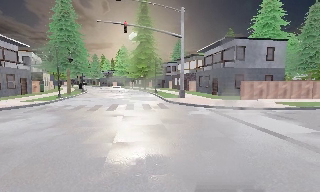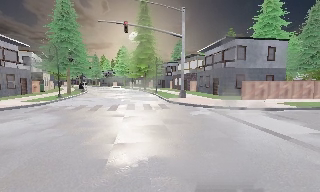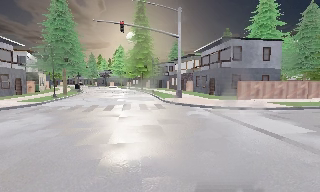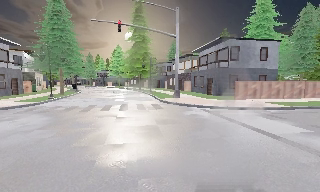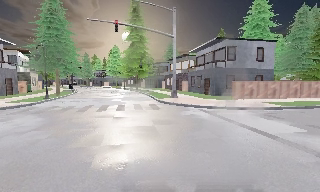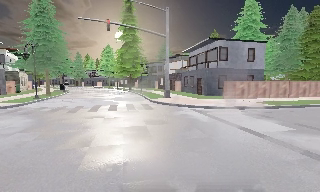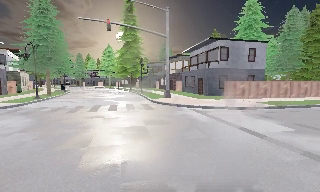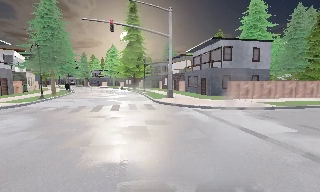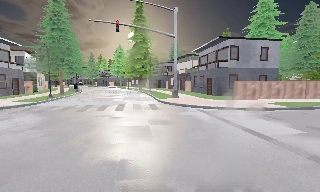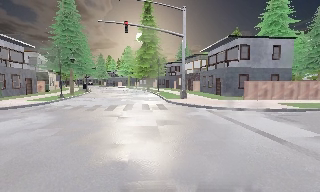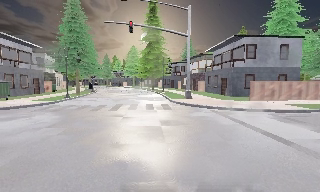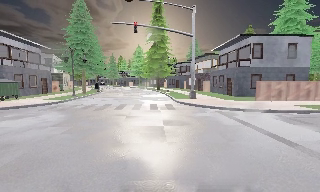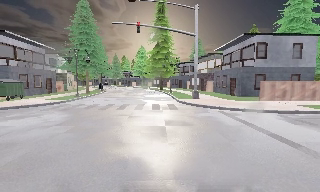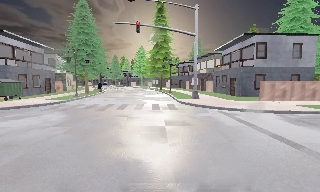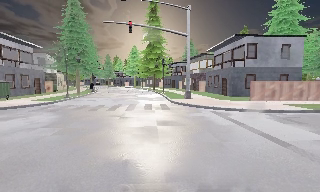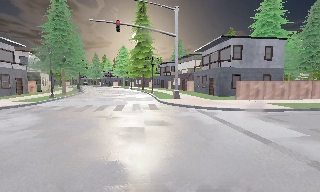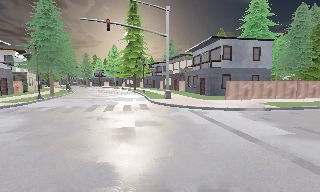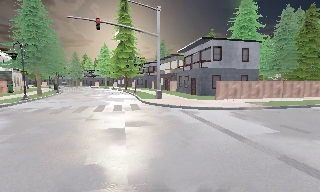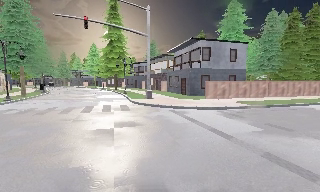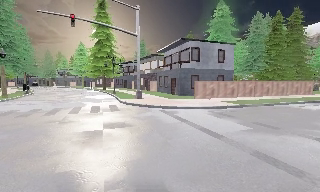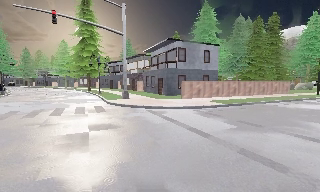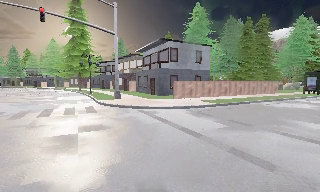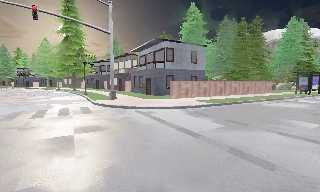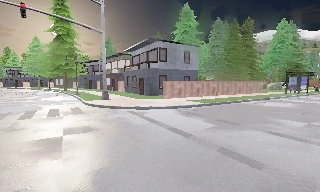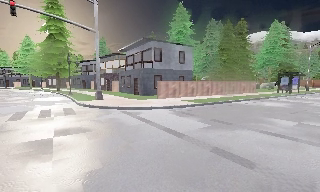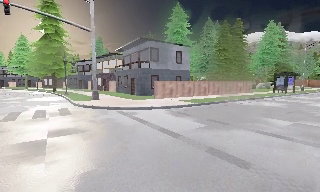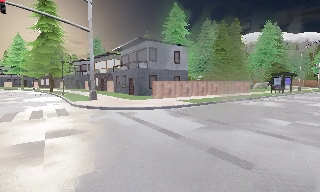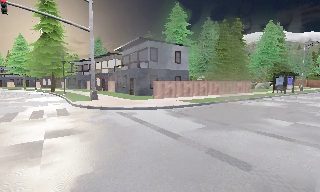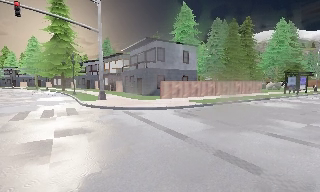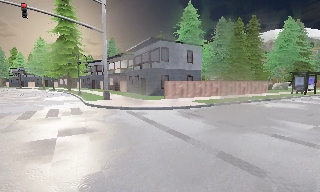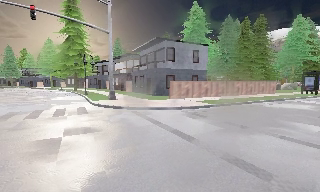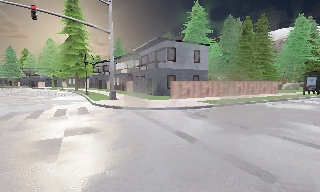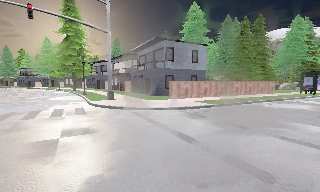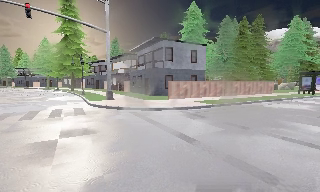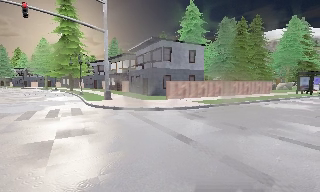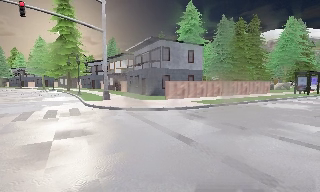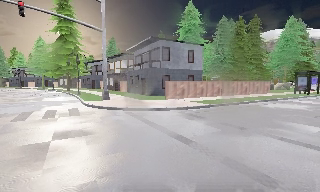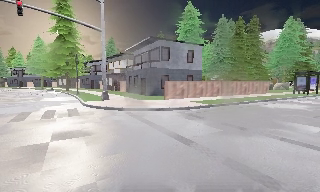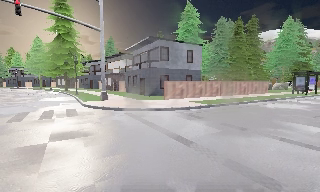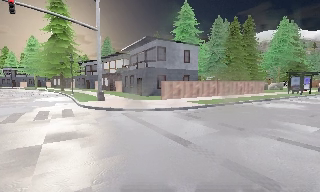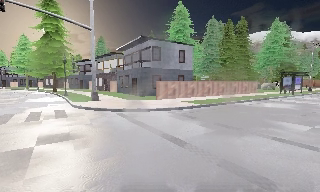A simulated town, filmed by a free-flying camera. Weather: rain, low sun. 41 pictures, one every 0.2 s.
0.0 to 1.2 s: The camera shifts only a little, or ends up much as it began.
1.2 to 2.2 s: The scene slides to the right, as the camera pans about 10 degrees to its left.
2.2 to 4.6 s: The scene slides to the left, as the camera pans about 30 degrees to its right.
4.6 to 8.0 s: The camera travels forward, about 0.5 m, so what stands in front looms larger.
The film runs forward here.
